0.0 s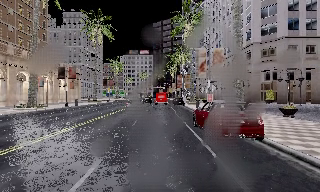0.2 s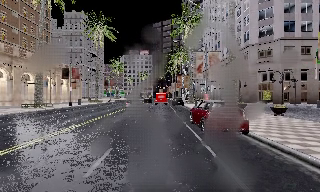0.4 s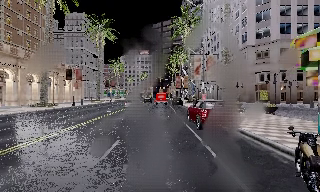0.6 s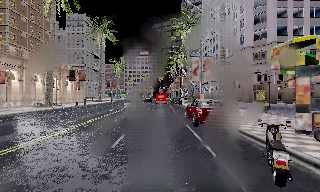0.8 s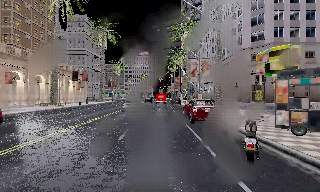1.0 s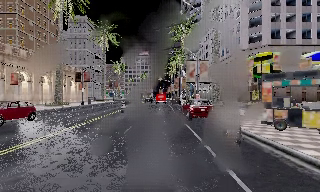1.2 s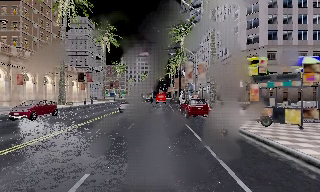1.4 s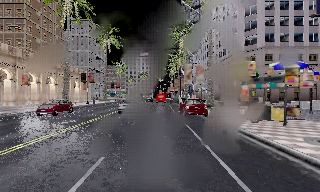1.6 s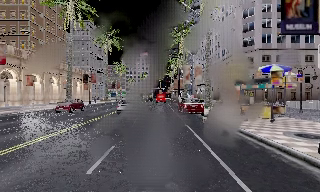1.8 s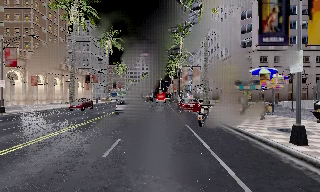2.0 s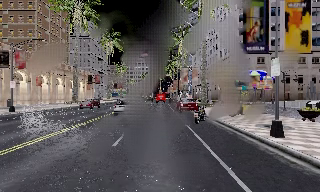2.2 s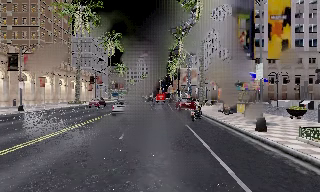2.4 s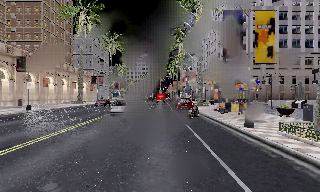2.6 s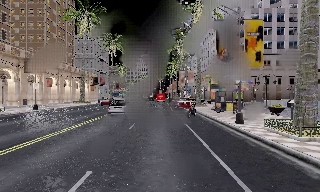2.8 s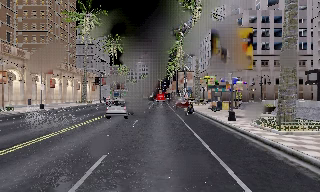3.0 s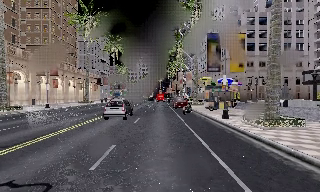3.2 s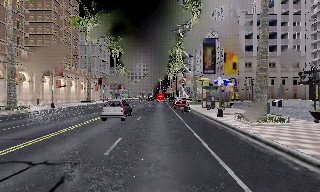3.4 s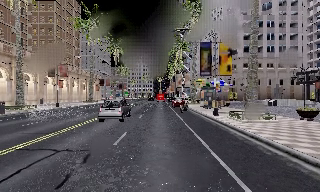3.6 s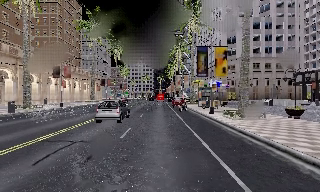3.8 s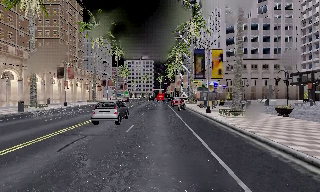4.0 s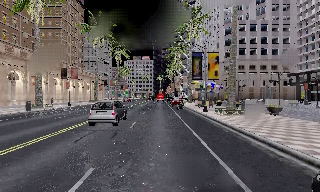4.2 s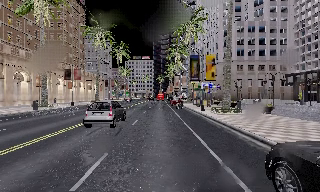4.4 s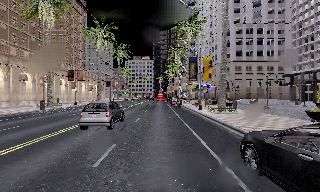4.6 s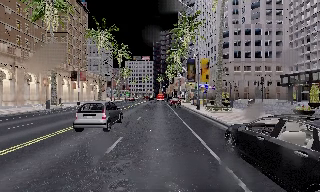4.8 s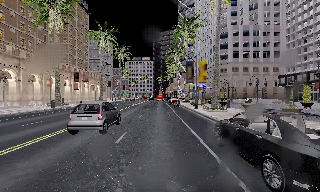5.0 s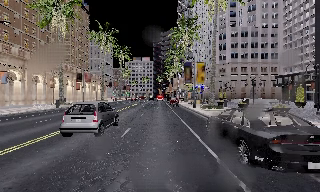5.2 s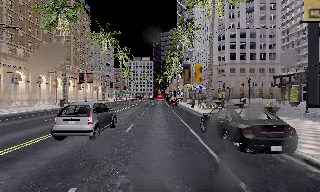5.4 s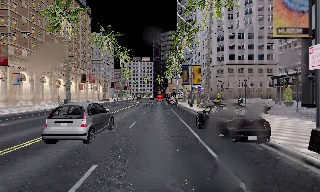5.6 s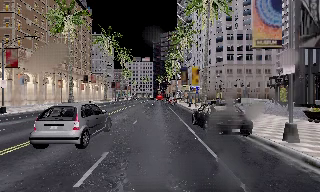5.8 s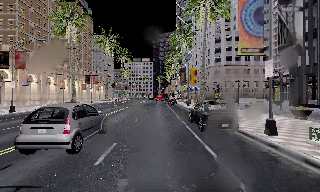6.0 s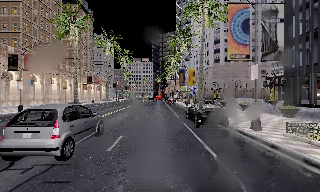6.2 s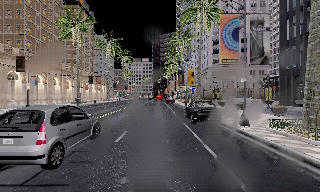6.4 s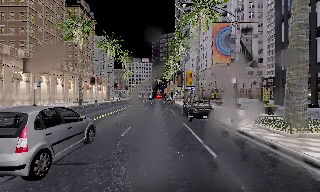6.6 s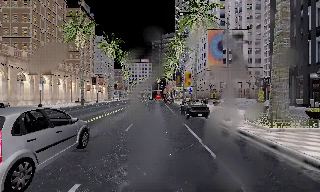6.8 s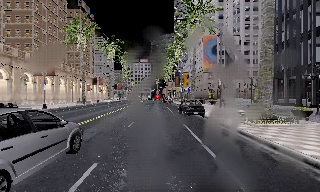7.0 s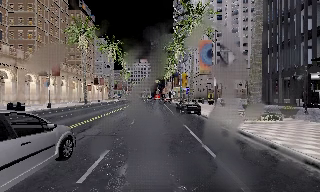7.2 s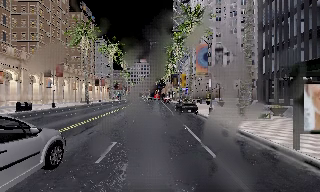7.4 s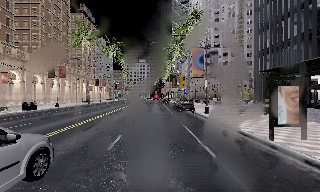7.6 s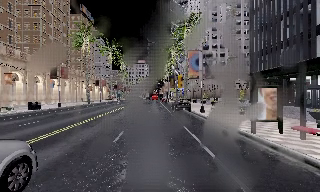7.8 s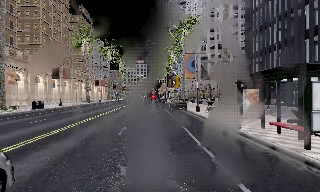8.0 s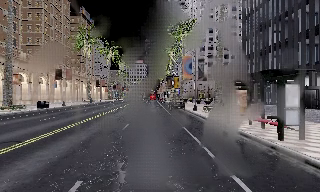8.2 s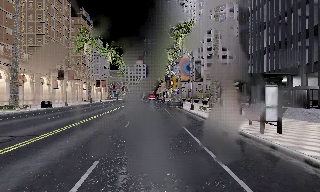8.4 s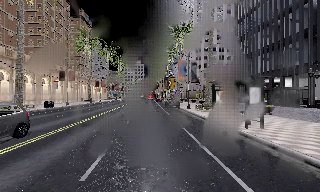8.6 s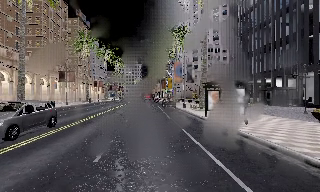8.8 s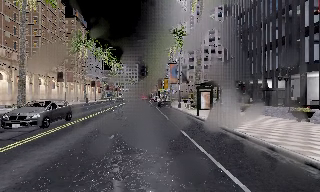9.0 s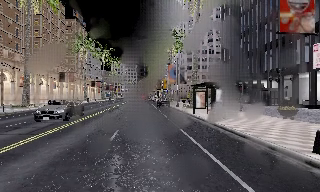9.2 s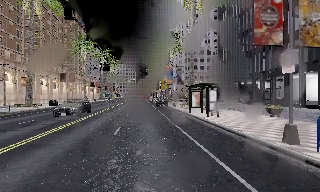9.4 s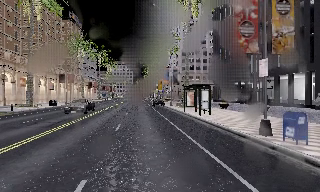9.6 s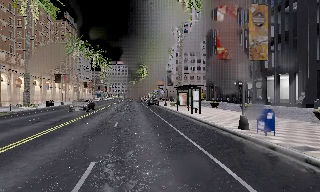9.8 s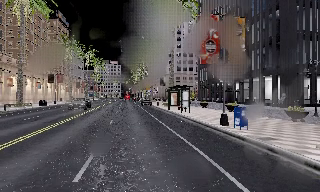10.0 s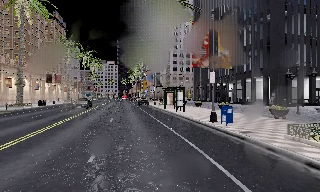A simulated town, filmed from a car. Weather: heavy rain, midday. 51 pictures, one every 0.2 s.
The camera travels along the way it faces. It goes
backward.
0.0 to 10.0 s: The camera pans to its right, which is clockwise from overhead, by about 15 degrees. It travels backward, about 55 m, so what stands in front gets smaller.
The film runs backward here.
